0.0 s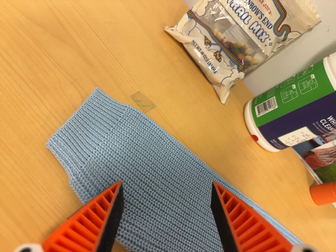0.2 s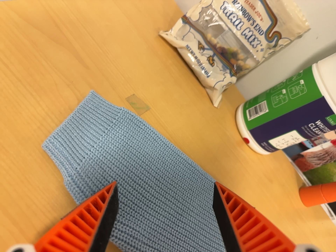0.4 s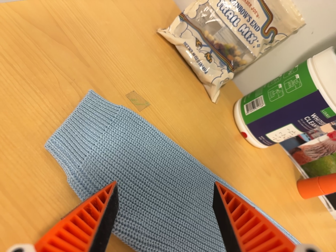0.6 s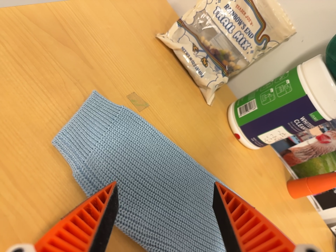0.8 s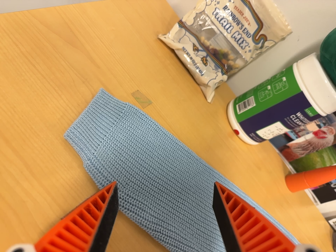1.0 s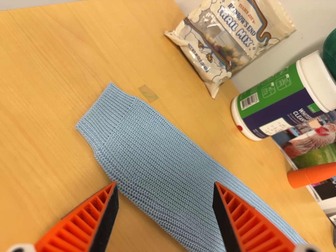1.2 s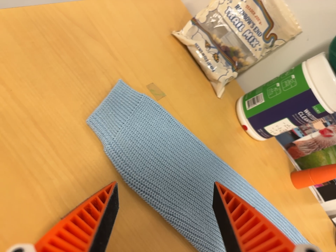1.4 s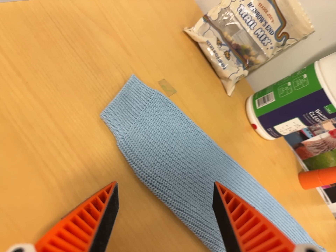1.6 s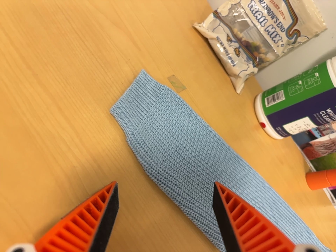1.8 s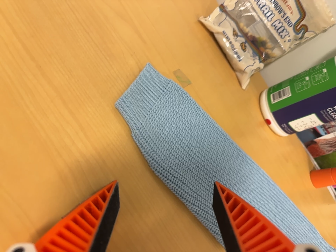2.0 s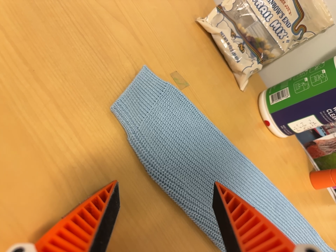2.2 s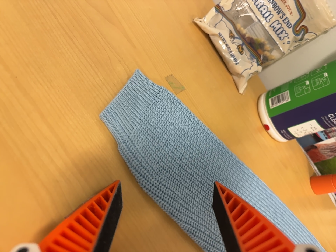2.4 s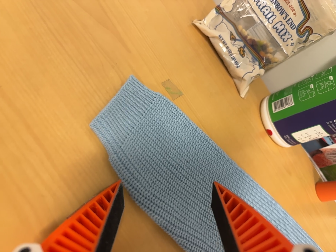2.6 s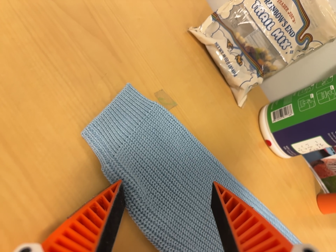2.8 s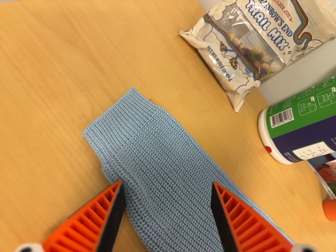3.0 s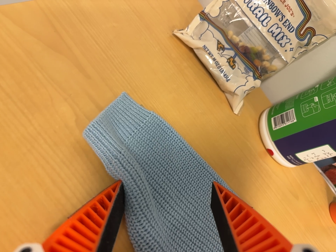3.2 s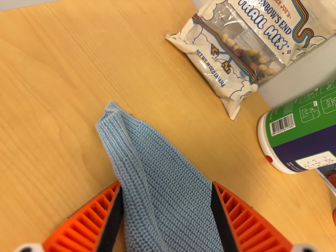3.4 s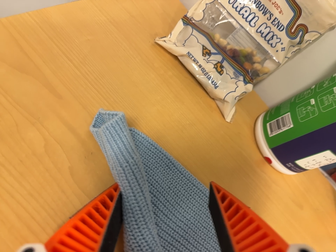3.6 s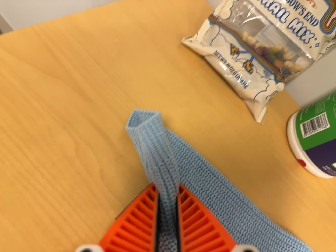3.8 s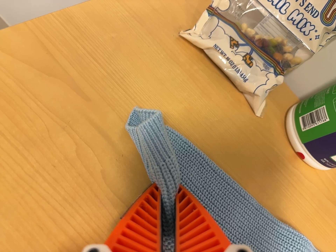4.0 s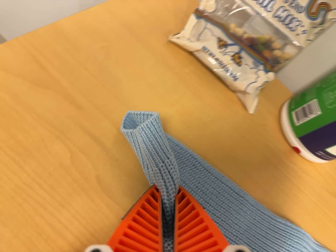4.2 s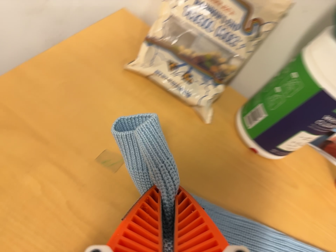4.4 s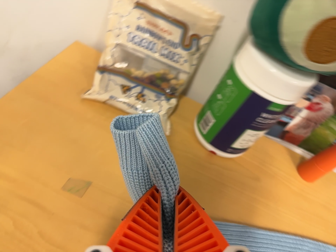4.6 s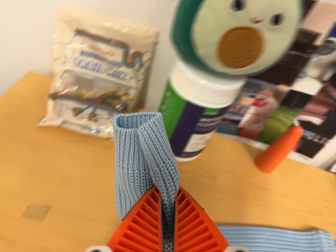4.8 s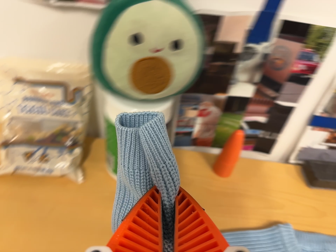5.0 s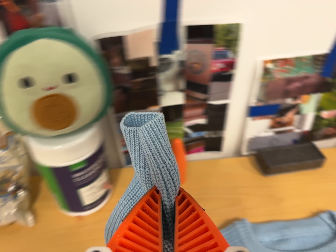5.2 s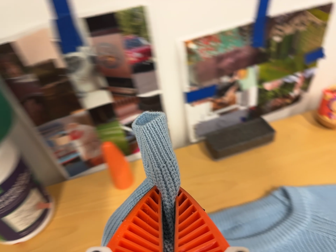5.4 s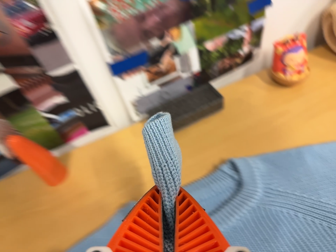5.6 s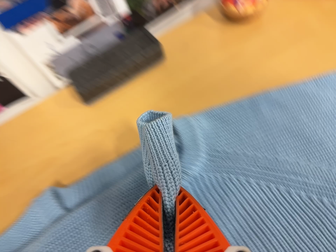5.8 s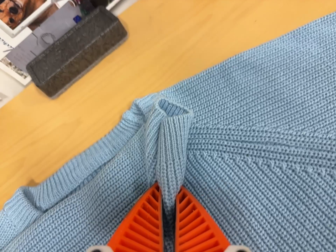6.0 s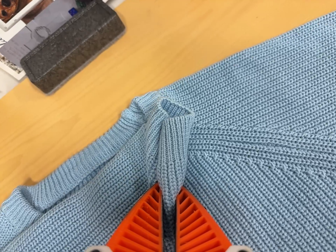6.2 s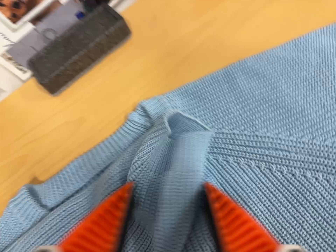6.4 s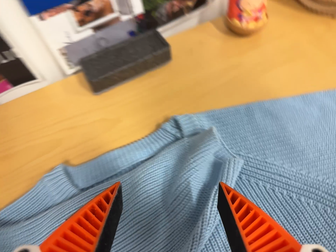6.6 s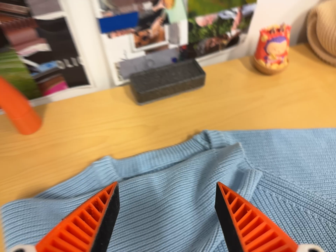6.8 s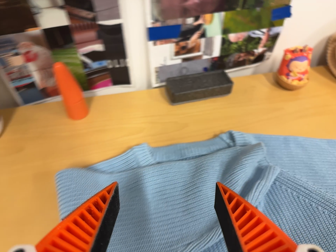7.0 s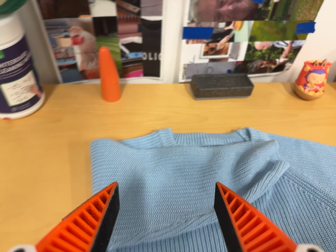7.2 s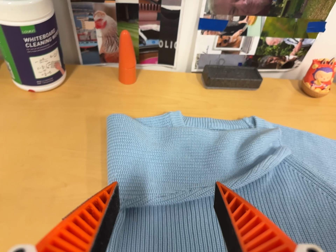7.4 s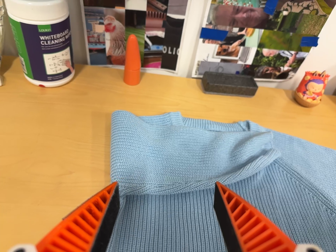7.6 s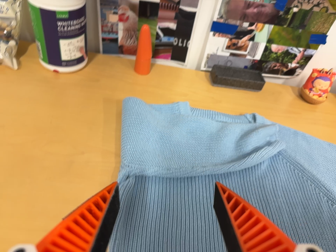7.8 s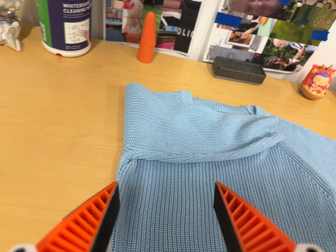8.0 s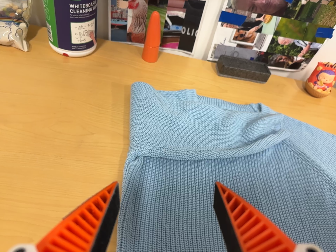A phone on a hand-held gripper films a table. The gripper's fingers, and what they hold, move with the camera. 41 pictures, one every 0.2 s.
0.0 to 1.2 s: The camera travels backward, about 7 cm, so what stands in front gets smaller.
1.2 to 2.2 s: The camera shifts only a little, or ends up much as it began.
2.2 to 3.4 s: The camera travels to its right, forward and toward the top of its view, about 12 cm.
3.4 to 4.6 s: The camera travels to its right and backward, about 16 cm, so close, fixed things drift to the left. It rolls about its line of sight by about 30 degrees, and the scene rotates counterclockwise.
4.6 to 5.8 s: The camera swings to its right by about 10 degrees, and the scene slides to the left. It travels to its right, about 50 cm, so close, fixed things drift to the left. Its aim tips toward the bottom of its view by about 15 degrees, and the scene shifts upward. It rolls about its line of sight by about 55 degrees, and the scene rotates counterclockwise.
5.8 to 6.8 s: The camera travels backward and to its left, about 24 cm, so what stands in front gets smaller. Its aim tips toward the top of its view by about 15 degrees. It rolls about its line of sight by about 25 degrees, and the scene rotates clockwise.
6.8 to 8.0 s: The camera travels toward the bottom of its view, backward and to its left, about 20 cm, so close, fixed things drift upward. It rolls about its line of sight by about 20 degrees, and the scene rotates clockwise.
The film runs forward here.
